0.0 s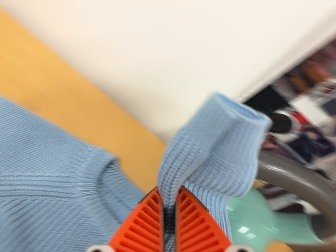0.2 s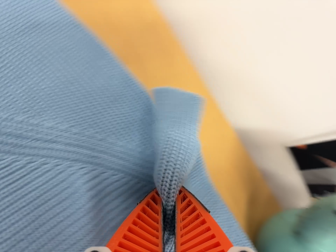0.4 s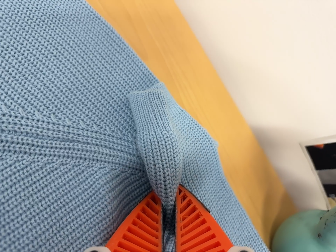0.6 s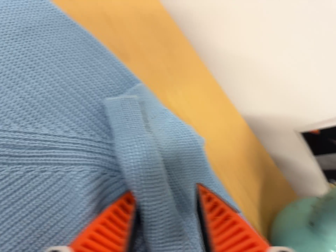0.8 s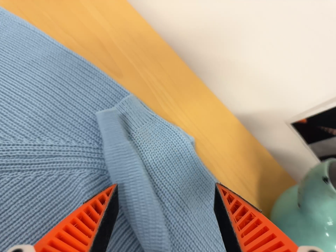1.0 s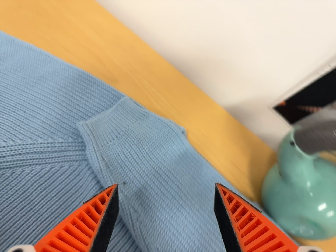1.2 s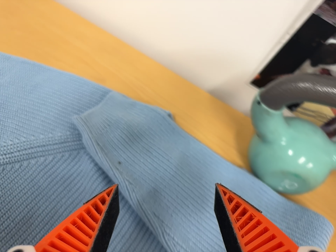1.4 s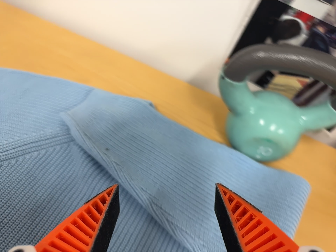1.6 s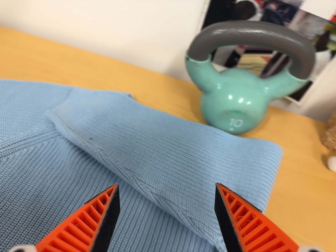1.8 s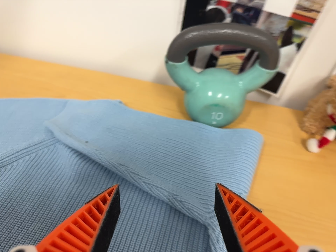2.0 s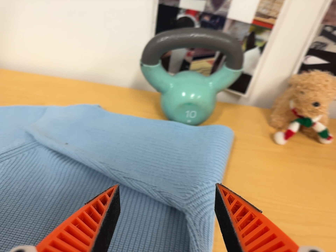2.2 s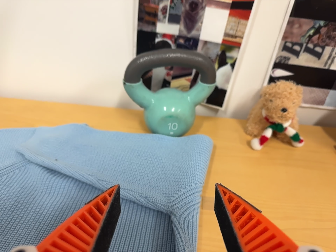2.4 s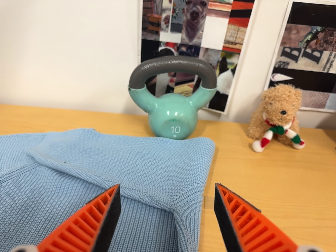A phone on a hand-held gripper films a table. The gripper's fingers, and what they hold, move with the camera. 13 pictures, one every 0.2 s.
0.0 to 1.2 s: The camera pans to its left by about 15 degrees. It travels backward and toward the bottom of its view, about 7 cm, so what stands in front gets smaller.
1.2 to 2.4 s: The camera travels backward, toward the bottom of its view and to its right, about 24 cm, so what stands in front gets smaller. Its aim tips toward the top of its view by about 20 degrees. It rolls about its line of sight by about 25 degrees, and the scene rotates counterclockwise.
The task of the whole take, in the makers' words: right arm across.
The film runs forward here.
